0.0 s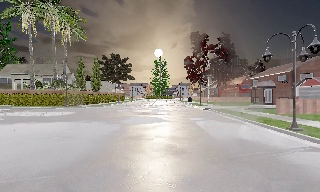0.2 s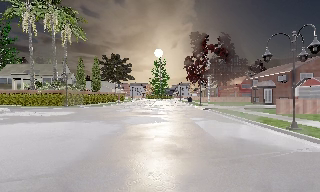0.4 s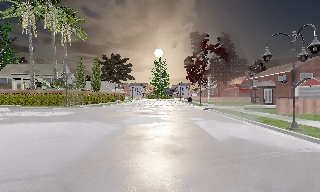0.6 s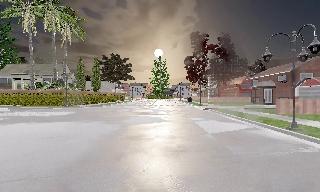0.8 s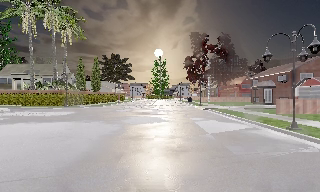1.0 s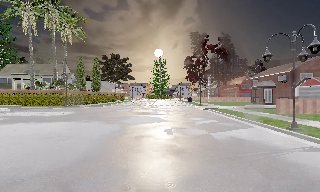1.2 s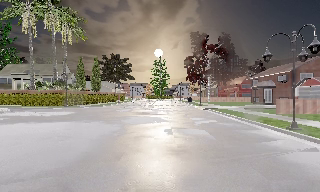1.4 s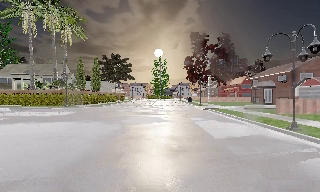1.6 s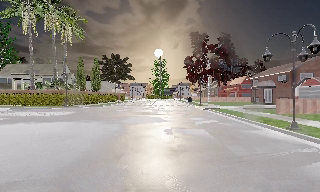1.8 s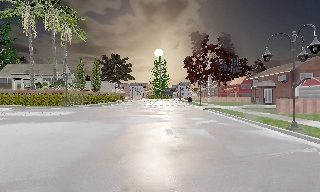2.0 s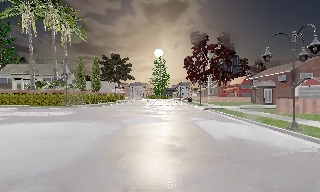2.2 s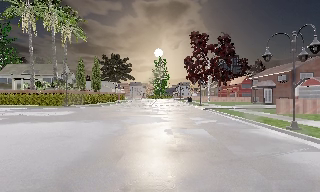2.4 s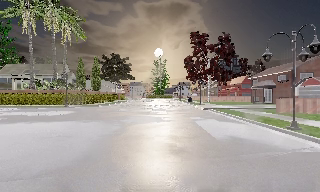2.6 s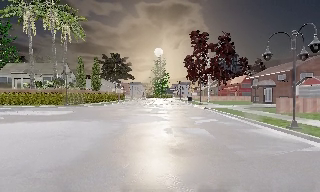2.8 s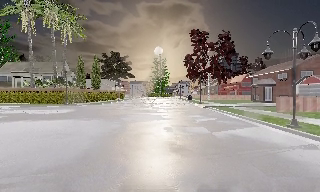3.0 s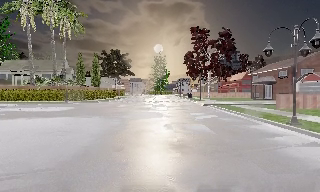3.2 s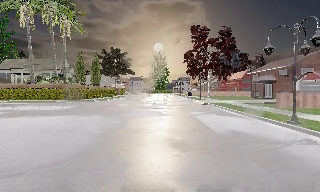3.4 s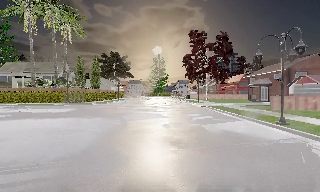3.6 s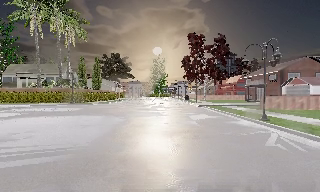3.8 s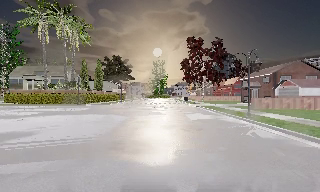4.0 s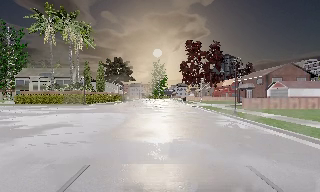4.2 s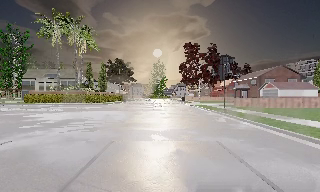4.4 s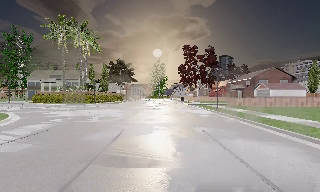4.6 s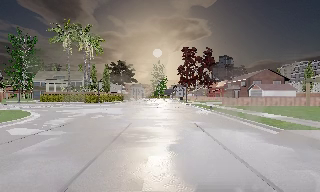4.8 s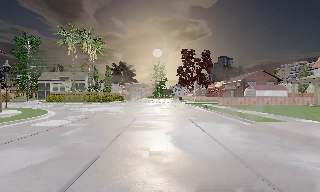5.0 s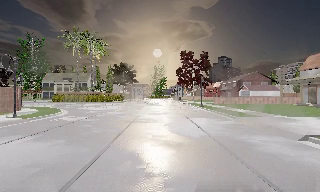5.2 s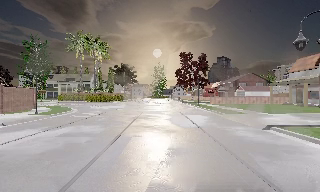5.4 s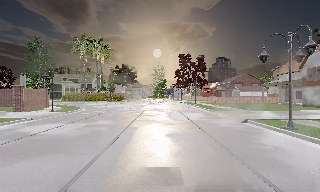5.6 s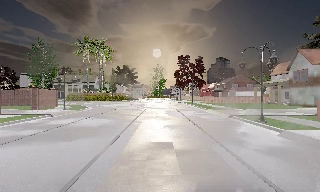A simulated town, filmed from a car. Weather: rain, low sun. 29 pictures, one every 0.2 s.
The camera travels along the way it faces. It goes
backward.
0.0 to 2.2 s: The camera keeps its place and its aim.
2.2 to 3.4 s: The camera travels backward, about 0.5 m, so what stands in front gets smaller. It gains speed.
3.4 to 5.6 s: The camera travels backward, about 20 m, so what stands in front gets smaller.
The film runs backward here.
